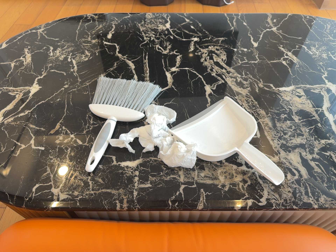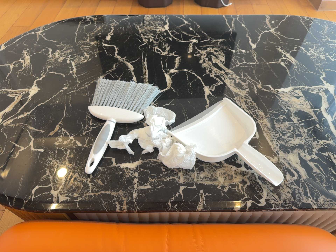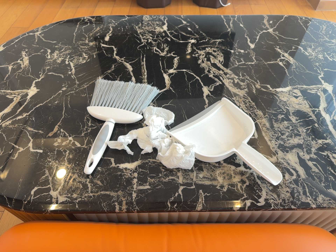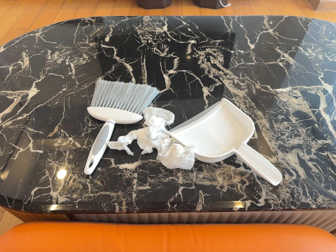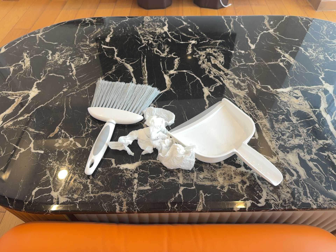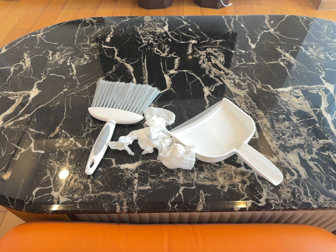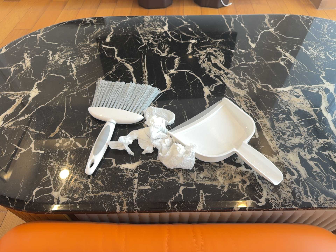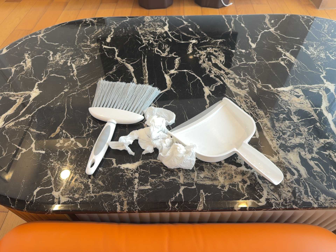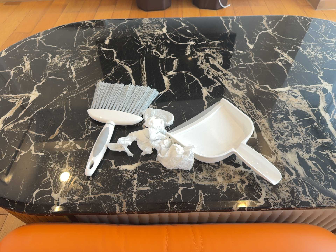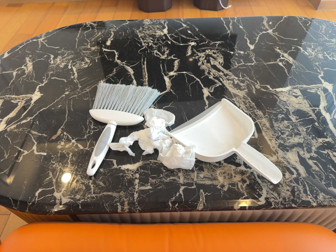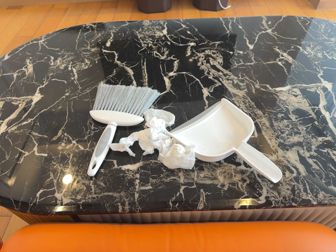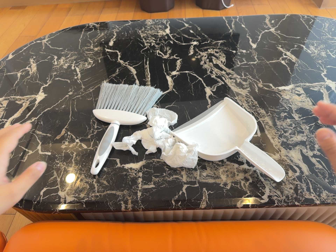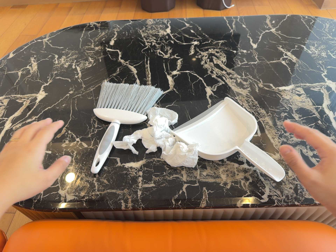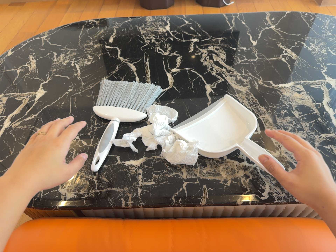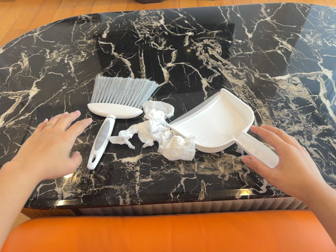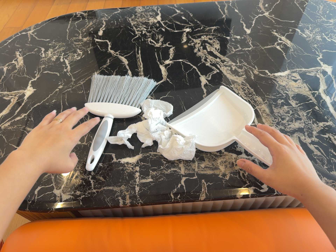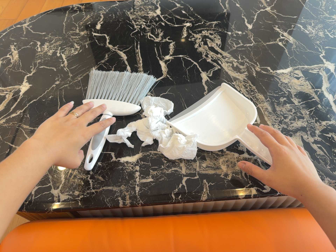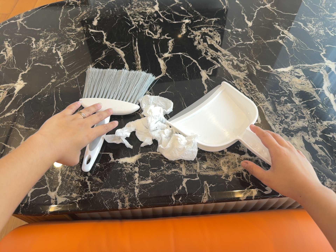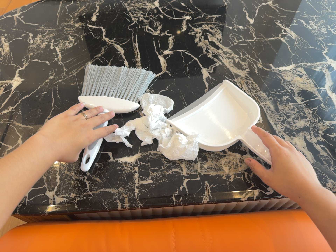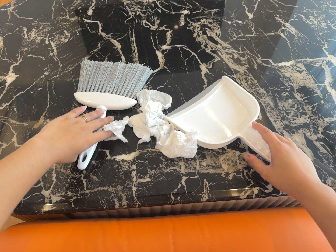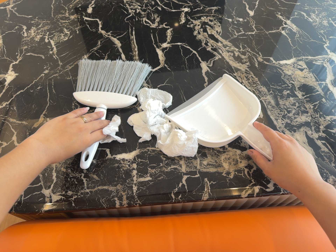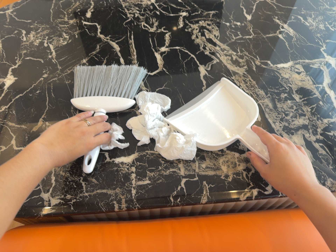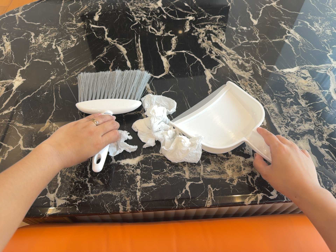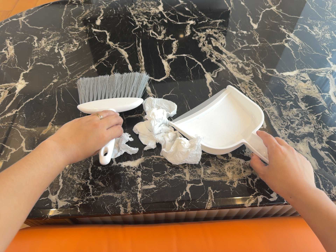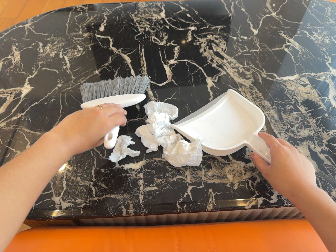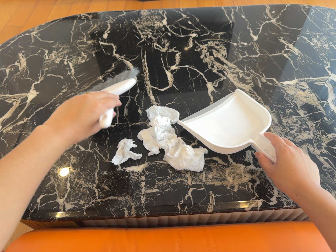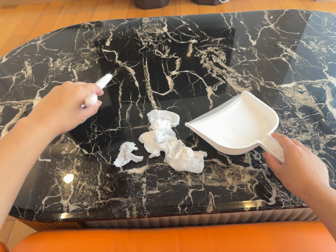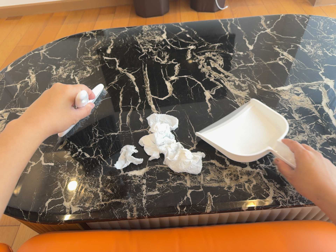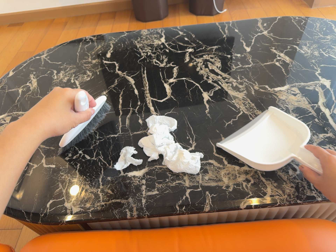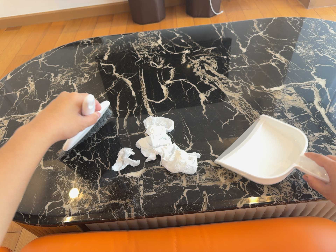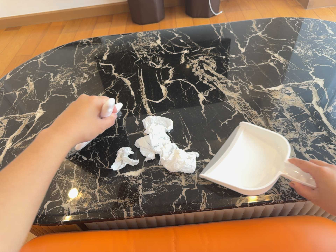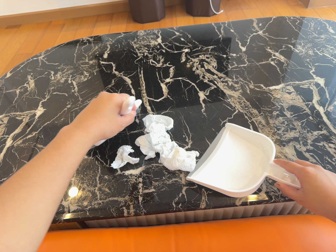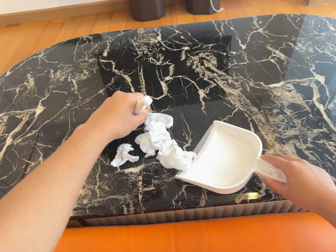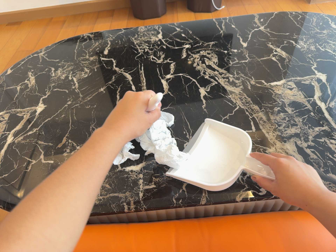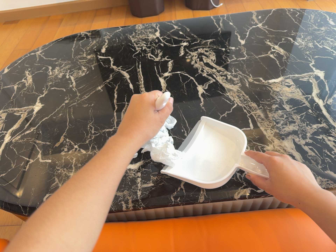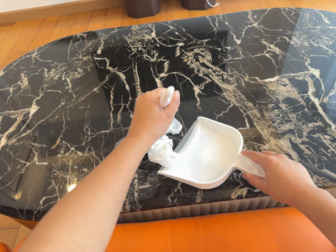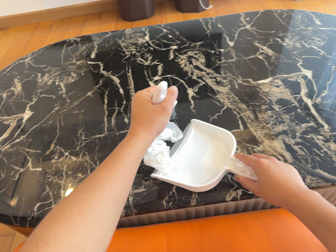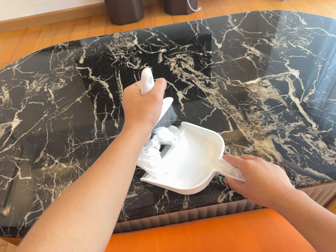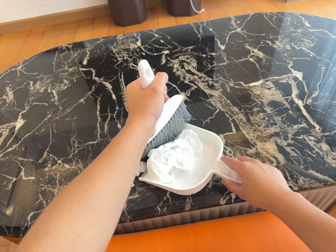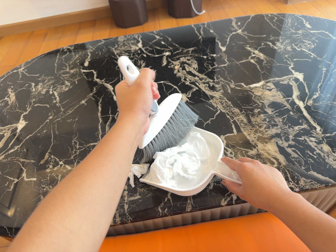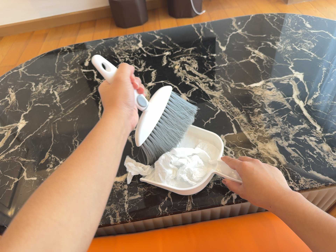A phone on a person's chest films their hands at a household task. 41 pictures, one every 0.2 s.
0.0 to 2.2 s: The camera shifts only a little, or ends up much as it began.
2.2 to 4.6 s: The camera shifts only a little, or ends up much as it began.
4.6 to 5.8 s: The camera travels backward, about 8 cm, so what stands in front gets smaller.
5.8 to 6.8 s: The camera keeps its place and its aim.
6.8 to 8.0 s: The camera shifts only a little, or ends up much as it began.
The film runs forward here.
